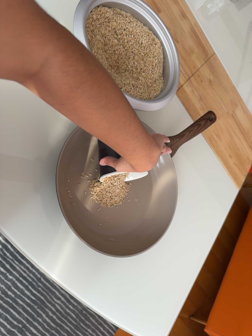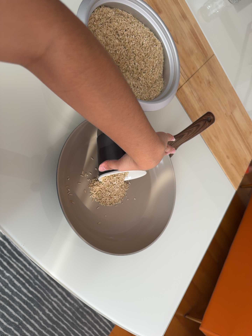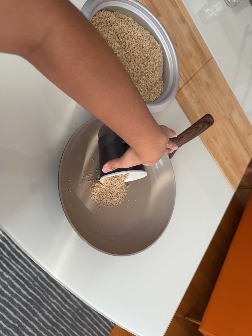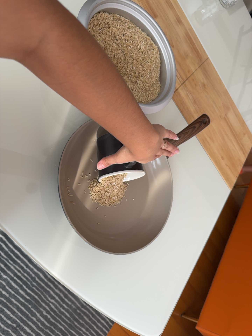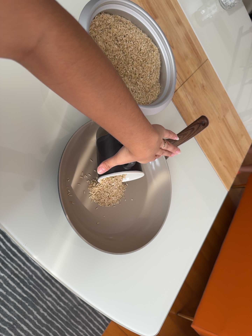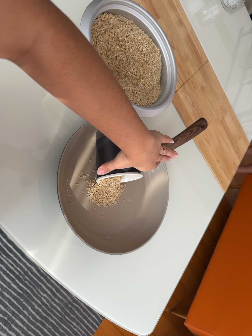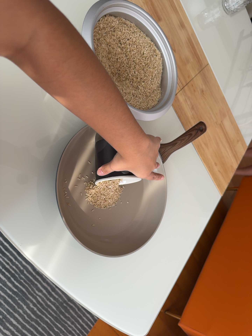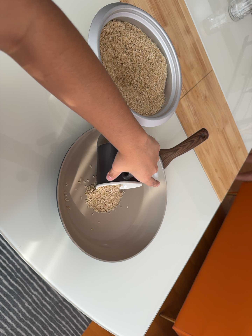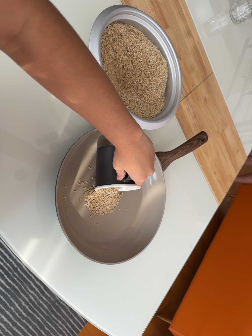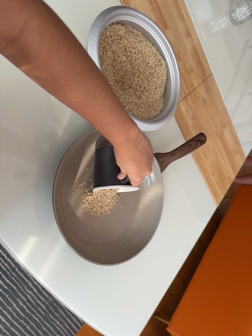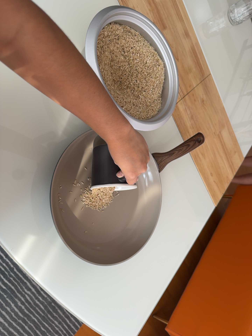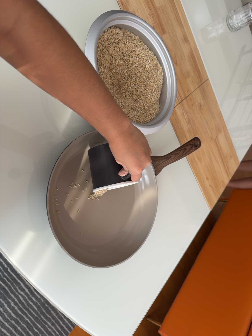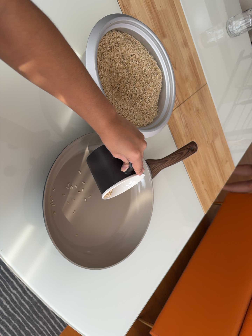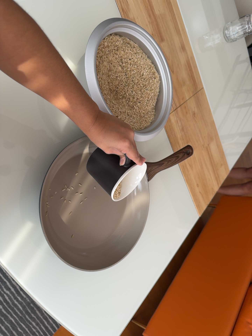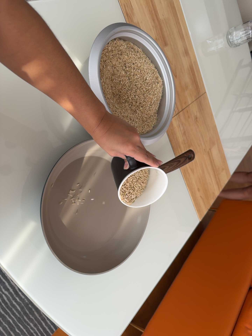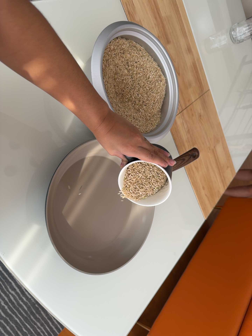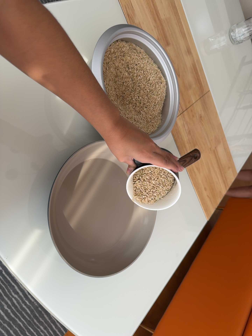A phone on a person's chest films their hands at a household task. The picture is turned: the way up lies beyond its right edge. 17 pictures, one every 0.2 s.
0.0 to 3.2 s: The camera travels toward the top of its view, about 8 cm, so close, fixed things drift downward. It rolls about its line of sight by about 10 degrees, and the scene rotates clockwise.
The film runs backward here.
